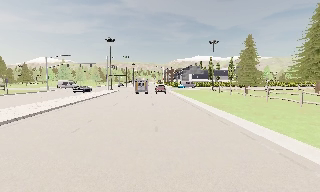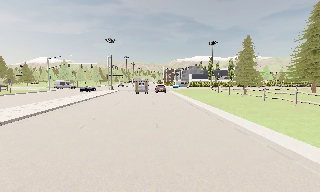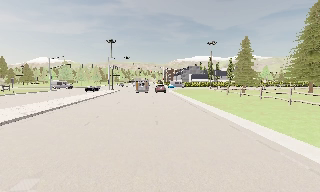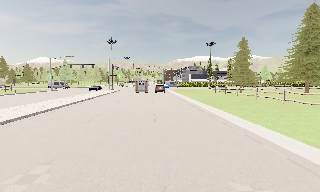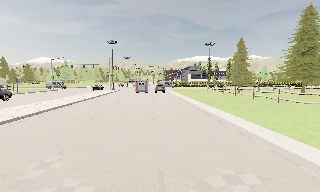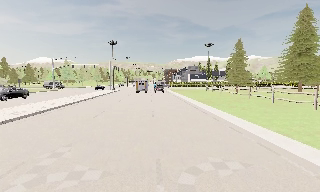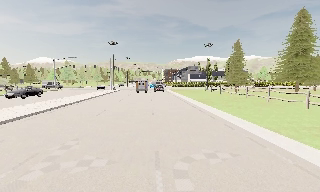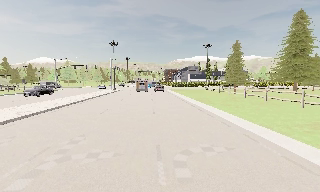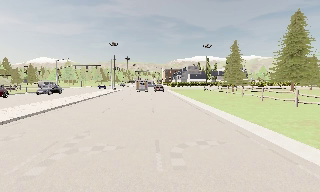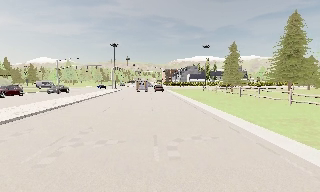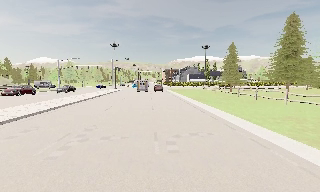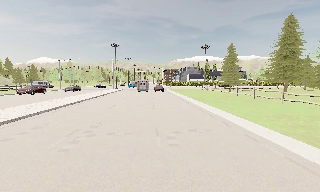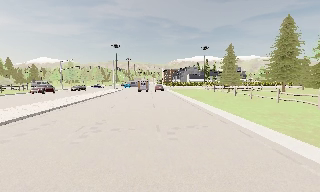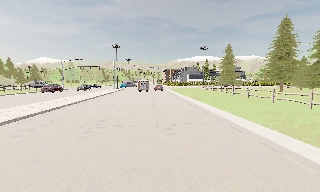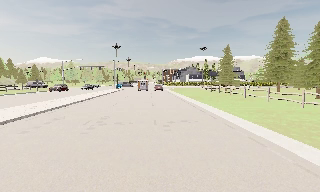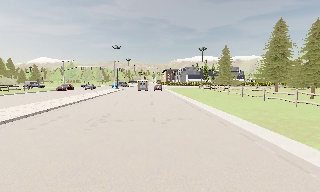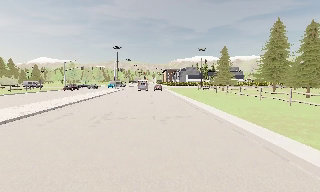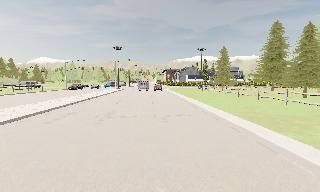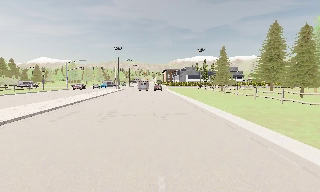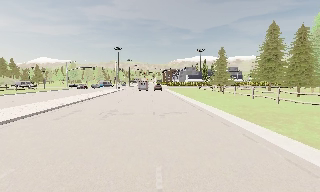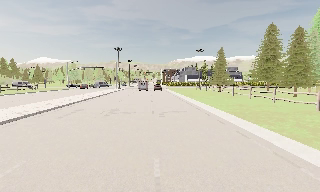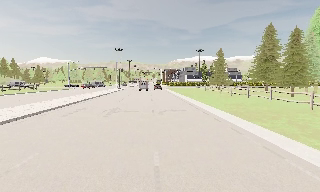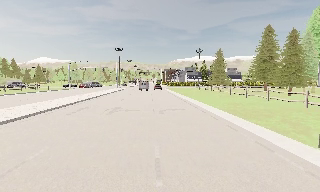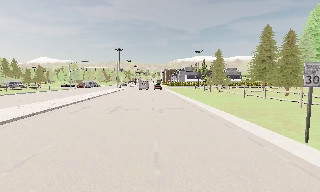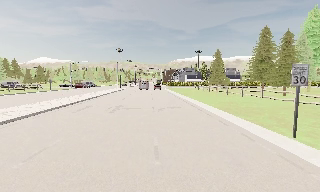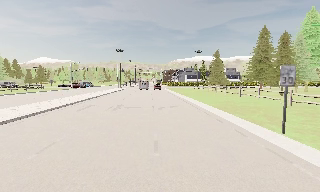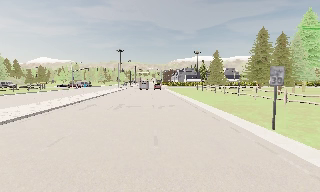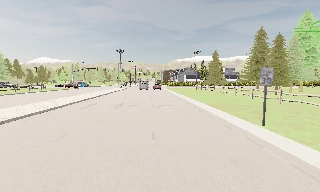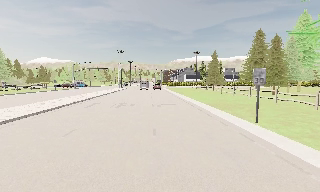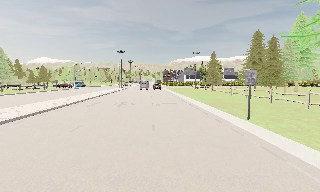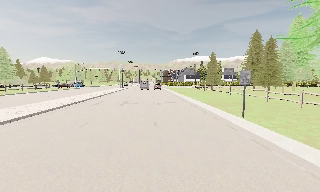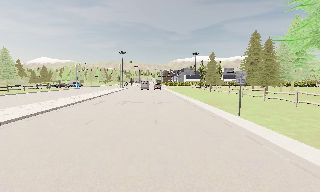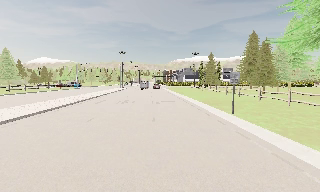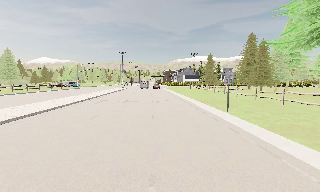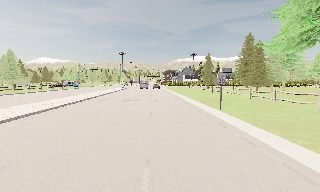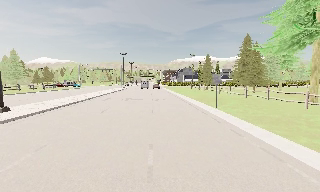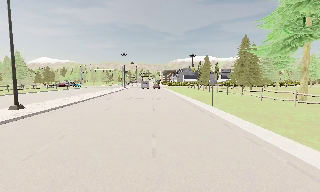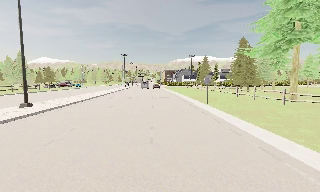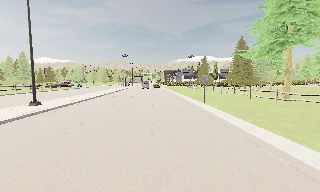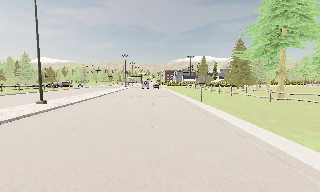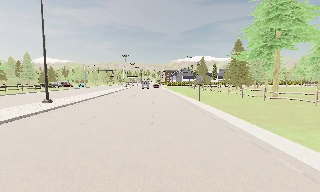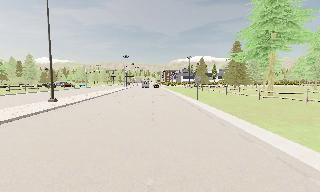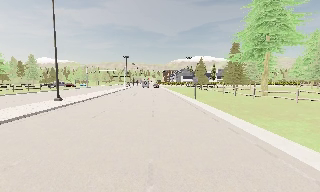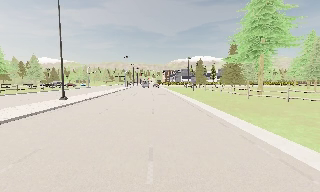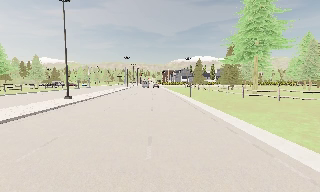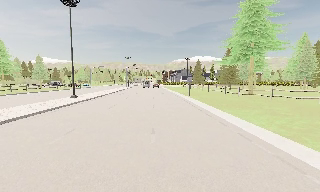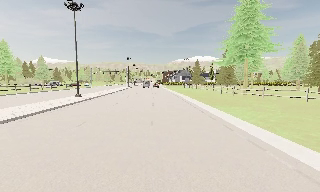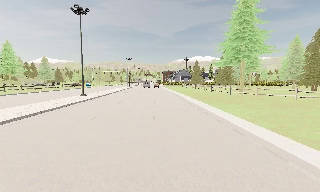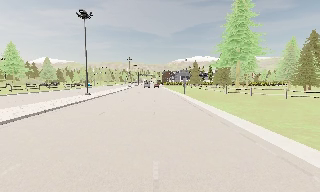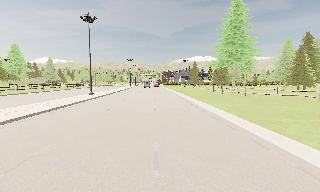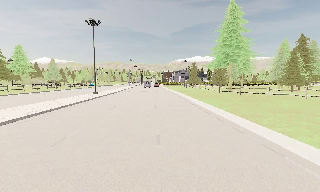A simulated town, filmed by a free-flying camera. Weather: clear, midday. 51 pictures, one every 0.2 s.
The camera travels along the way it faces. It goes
backward.
0.0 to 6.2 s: The camera travels backward, about 16 m, so what stands in front gets smaller.
6.2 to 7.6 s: The camera travels backward, about 6 m, so what stands in front gets smaller. It gains speed.
7.6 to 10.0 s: The camera travels backward, about 13 m, so what stands in front gets smaller. It gains speed.
The film runs backward here.
